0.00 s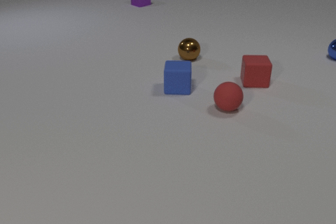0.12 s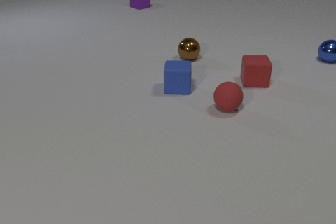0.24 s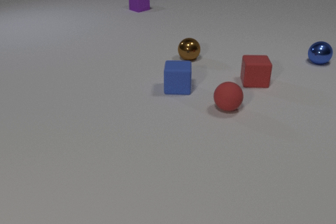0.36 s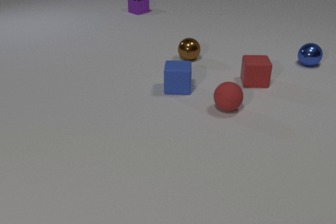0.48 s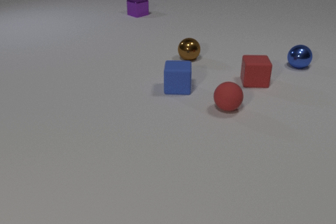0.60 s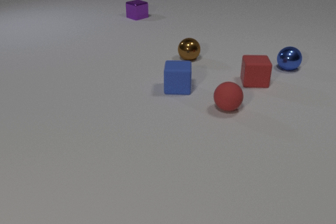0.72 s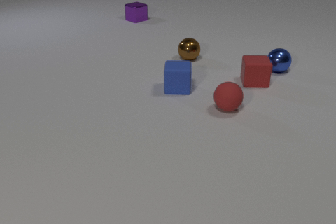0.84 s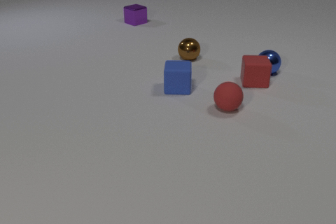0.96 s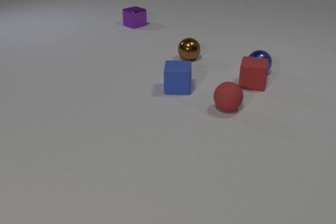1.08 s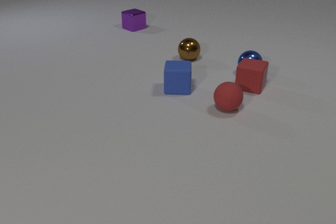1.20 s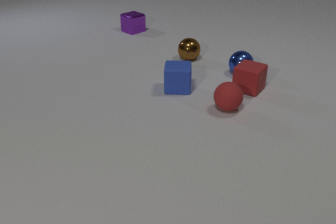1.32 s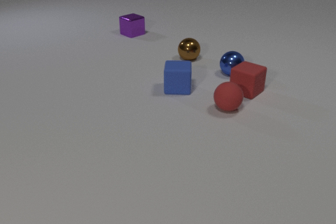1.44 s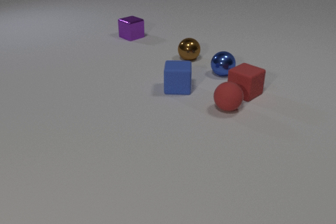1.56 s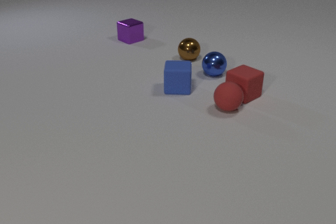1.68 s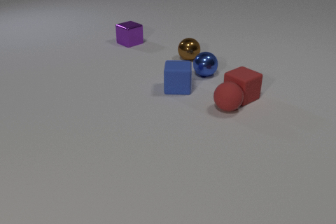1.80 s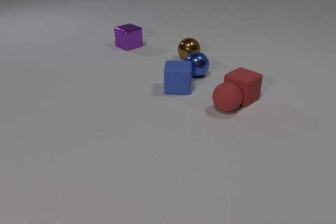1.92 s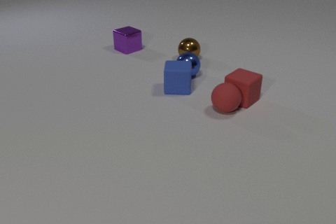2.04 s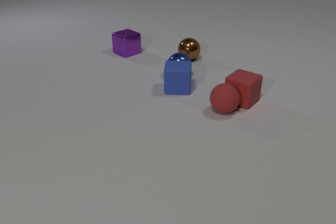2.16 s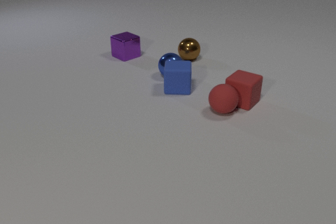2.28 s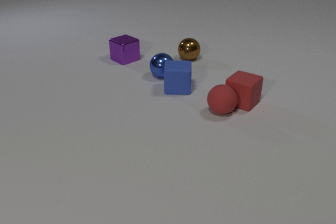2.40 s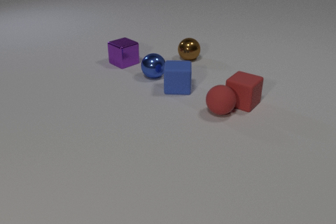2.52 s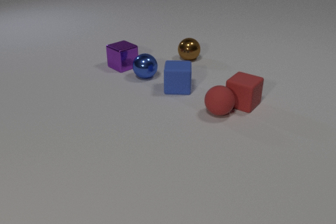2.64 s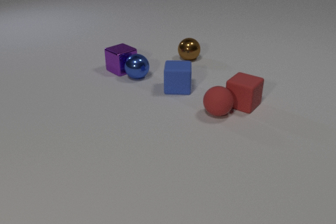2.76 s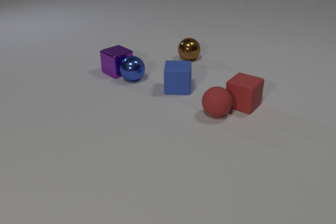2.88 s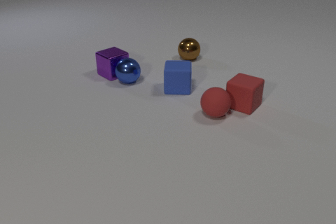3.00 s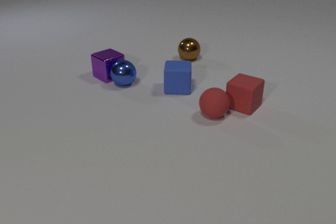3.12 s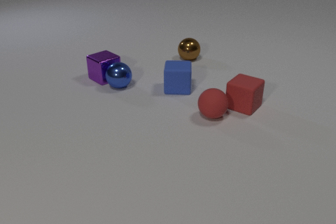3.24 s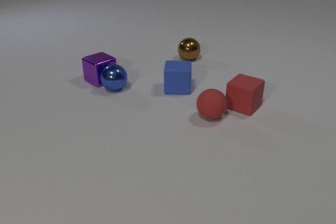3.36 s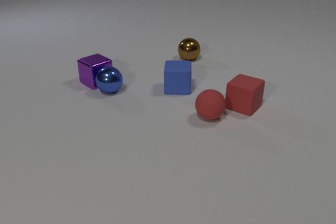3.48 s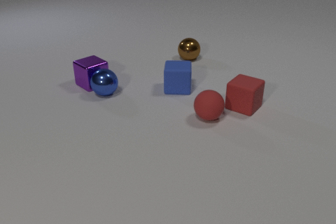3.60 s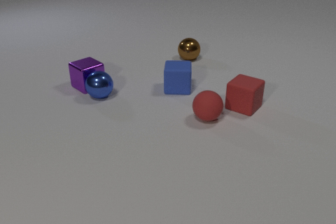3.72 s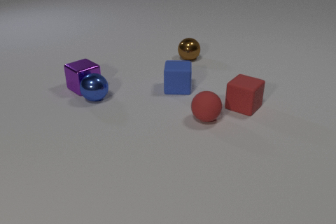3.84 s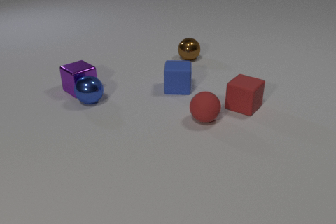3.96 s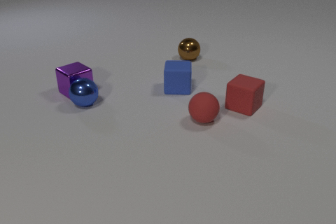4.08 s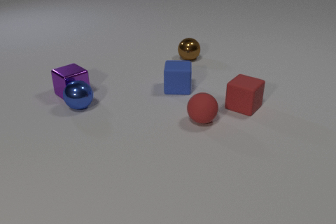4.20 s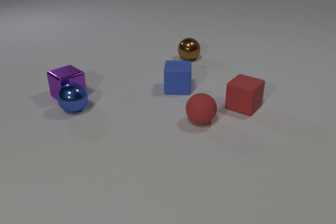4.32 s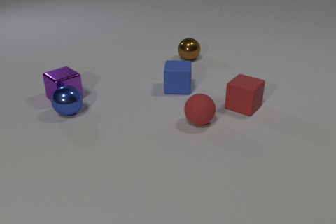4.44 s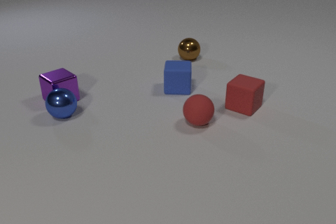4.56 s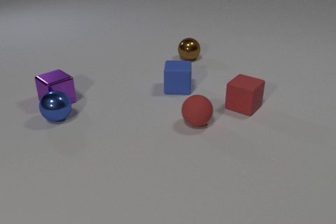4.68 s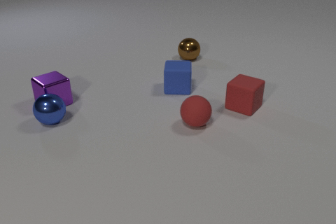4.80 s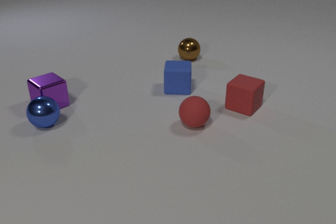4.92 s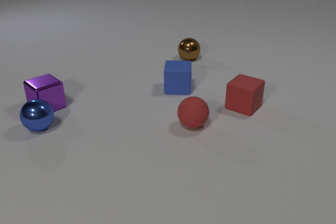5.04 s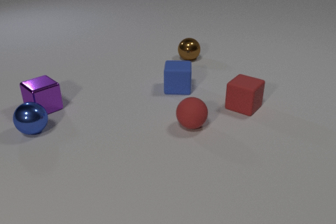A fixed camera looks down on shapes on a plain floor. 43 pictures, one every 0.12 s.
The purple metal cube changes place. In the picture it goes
toward the camera.
0.00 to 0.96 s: The blue metal sphere rolls to the left and toward the camera. The red rubber cube slides toward the camera. The purple metal cube slides toward the camera. The blue metal sphere and the red rubber cube collide.
0.96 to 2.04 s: The blue metal sphere rolls to the left. The red rubber cube slides toward the camera, spins clockwise seen from above by about 15 degrees, its near face sliding to the left. The purple metal cube slides toward the camera. The red rubber cube and the red rubber sphere collide.
2.04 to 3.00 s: The blue metal sphere rolls to the left. The red rubber cube slides toward the camera. The red rubber sphere rolls toward the camera and to the left. The purple metal cube slides toward the camera. The blue metal sphere and the purple metal cube collide.
3.00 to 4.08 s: The blue metal sphere rolls to the left and toward the camera. The red rubber sphere rolls toward the camera and to the left. The purple metal cube slides to the left and toward the camera.
4.08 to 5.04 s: The blue metal sphere rolls to the left and toward the camera. The red rubber sphere rolls toward the camera and to the left. The purple metal cube slides to the left and toward the camera.
What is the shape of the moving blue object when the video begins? sphere.
Are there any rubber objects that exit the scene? no.
What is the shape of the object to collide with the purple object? sphere.
